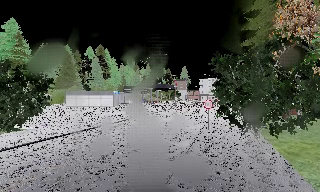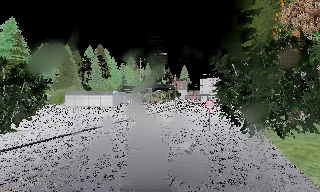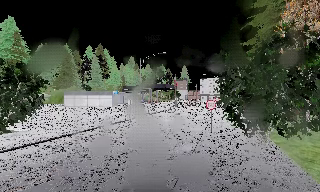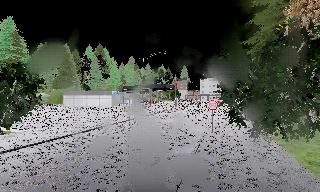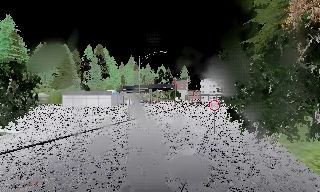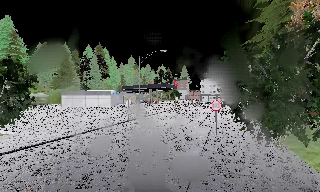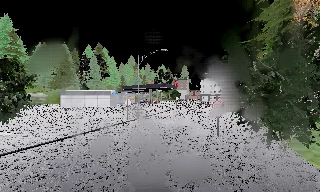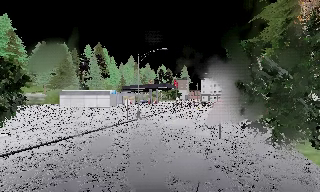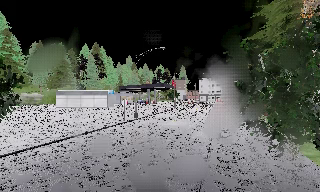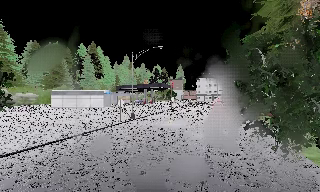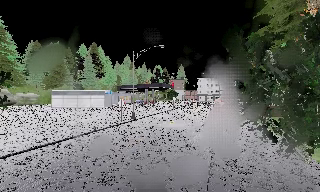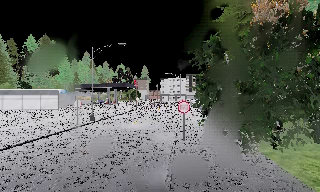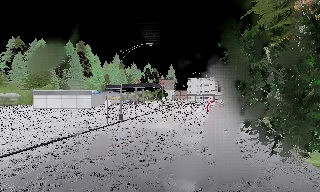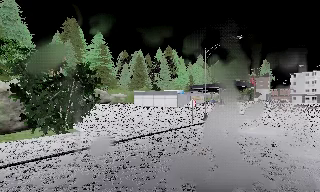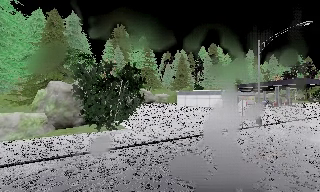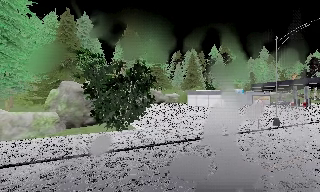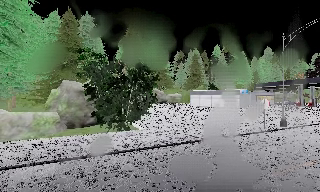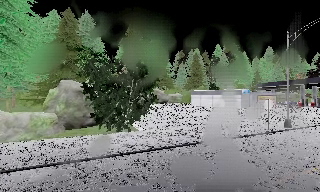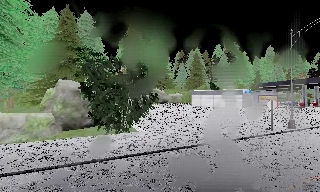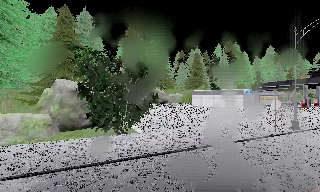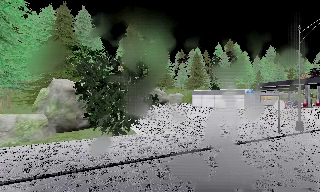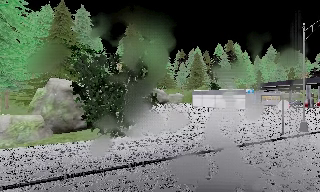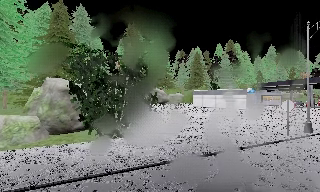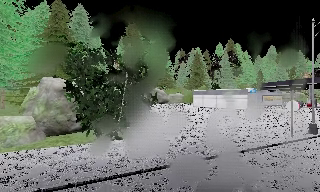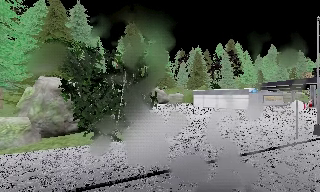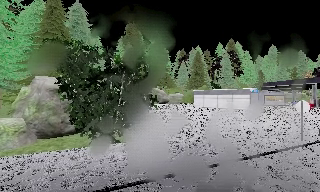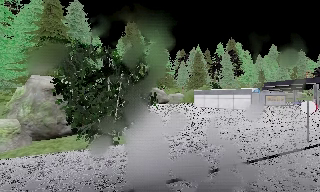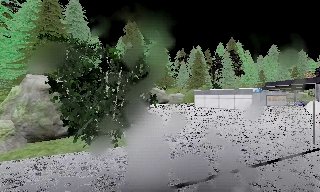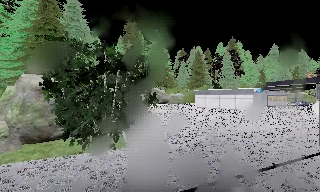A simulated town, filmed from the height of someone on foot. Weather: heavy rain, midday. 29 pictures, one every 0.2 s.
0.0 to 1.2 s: The camera travels forward, about 2 m, so what stands in front looms larger.
1.2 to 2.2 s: The camera pans to its right, which is clockwise from overhead, by about 15 degrees. It travels forward, about 1.5 m, so what stands in front looms larger.
2.2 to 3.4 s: The camera pans to its left, which is counterclockwise from overhead, by about 60 degrees. It travels forward, about 2 m.
3.4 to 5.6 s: The camera travels forward, about 3.5 m, so what stands in front looms larger.
The film runs forward here.
